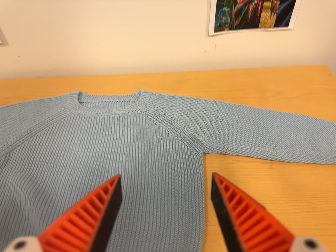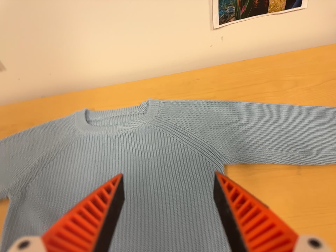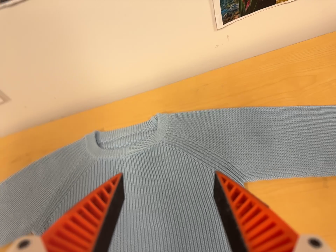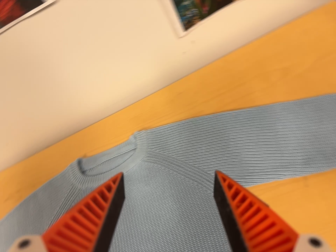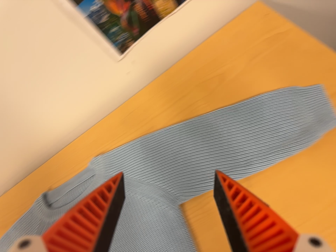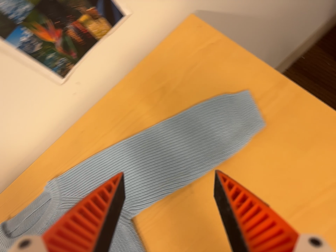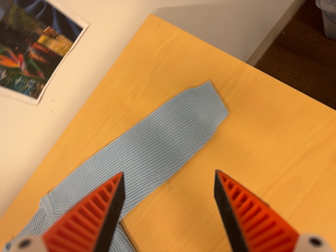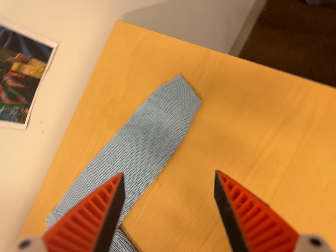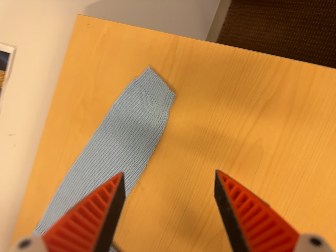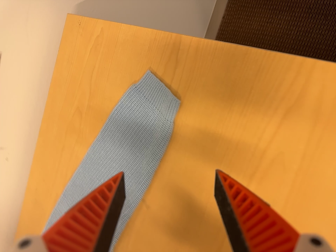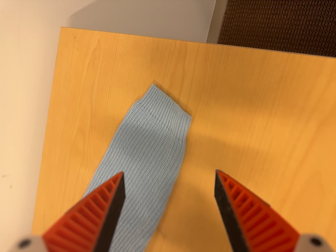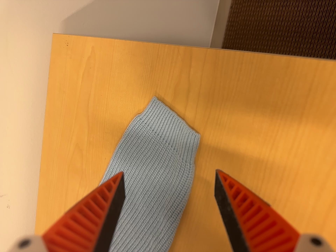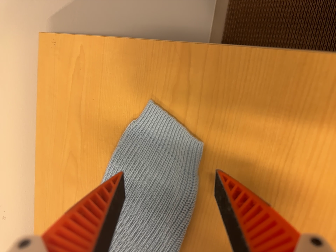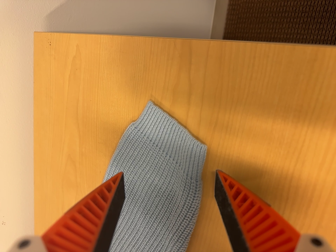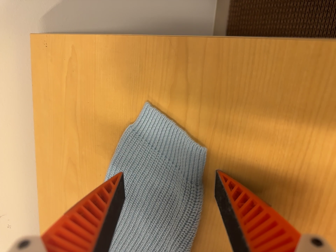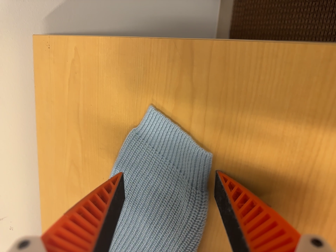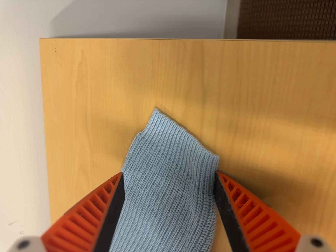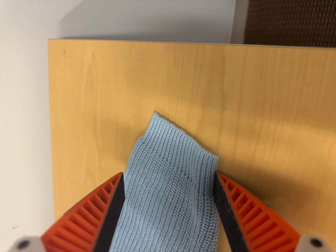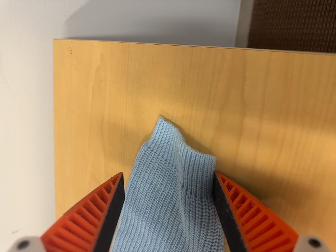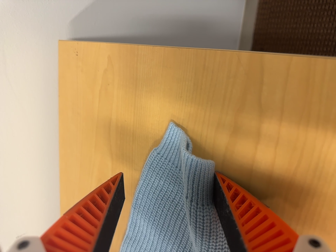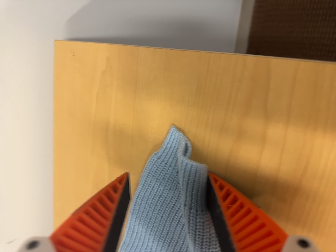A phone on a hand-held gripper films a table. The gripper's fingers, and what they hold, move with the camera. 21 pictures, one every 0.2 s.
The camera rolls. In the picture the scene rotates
counterclockwise.
0.0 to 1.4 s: The camera travels to its right and toward the top of its view, about 40 cm, so close, fixed things drift to the left. Its aim tips toward the bottom of its view by about 10 degrees. It rolls about its line of sight by about 60 degrees, and the scene rotates counterclockwise.
1.4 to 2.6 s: The camera travels forward and toward the top of its view, about 24 cm, so what stands in front looms larger. It rolls about its line of sight by about 20 degrees, and the scene rotates counterclockwise.
2.6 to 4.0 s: The camera travels forward and to its left, about 8 cm, so what stands in front looms larger.
The film runs forward here.
